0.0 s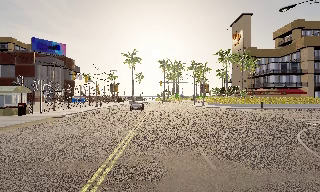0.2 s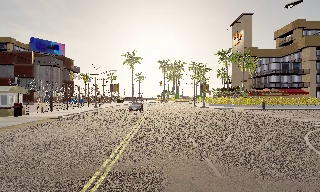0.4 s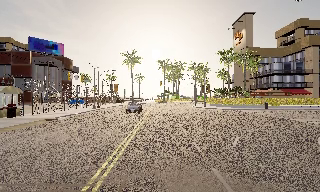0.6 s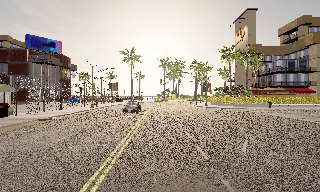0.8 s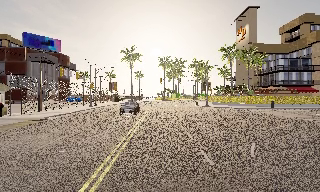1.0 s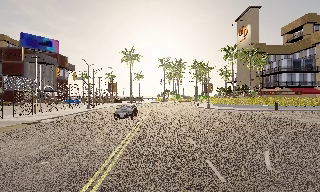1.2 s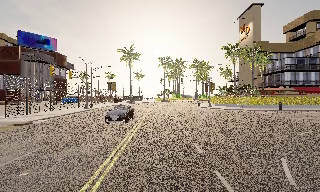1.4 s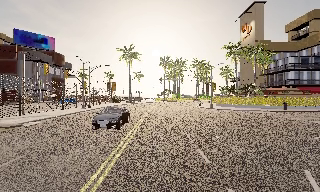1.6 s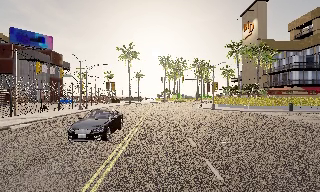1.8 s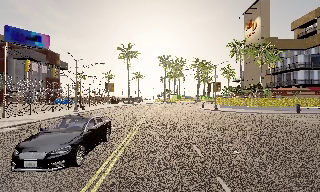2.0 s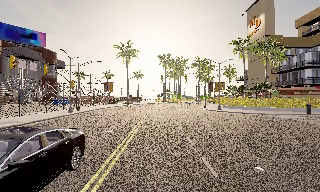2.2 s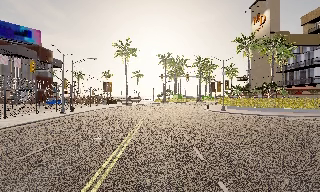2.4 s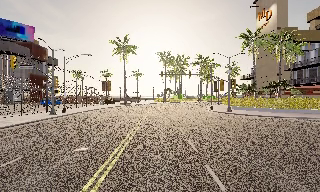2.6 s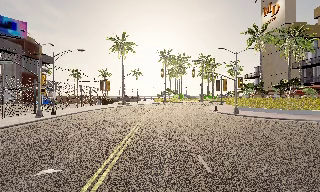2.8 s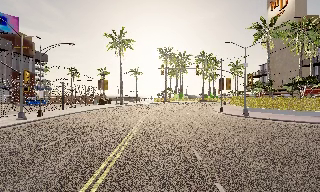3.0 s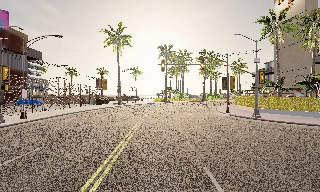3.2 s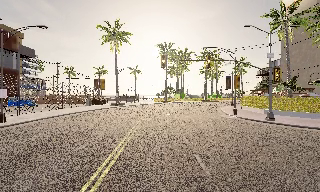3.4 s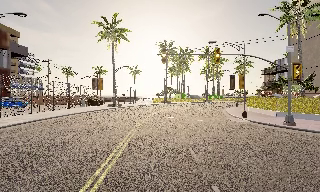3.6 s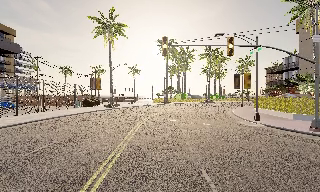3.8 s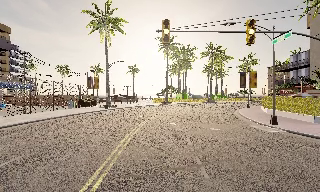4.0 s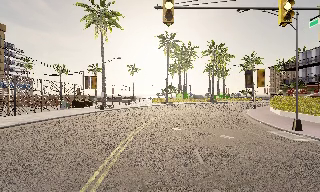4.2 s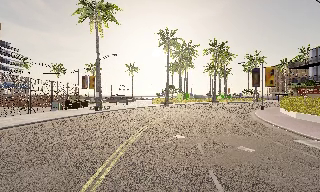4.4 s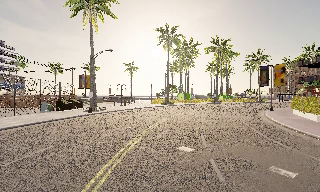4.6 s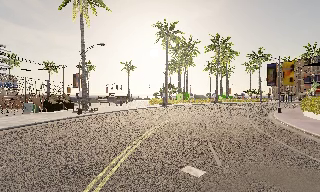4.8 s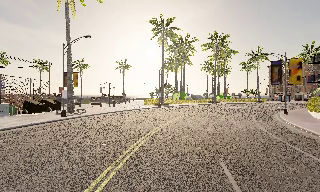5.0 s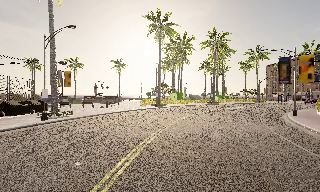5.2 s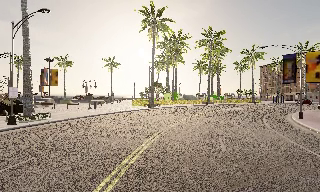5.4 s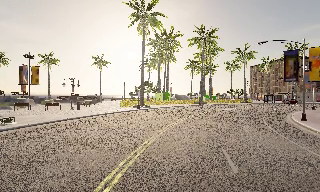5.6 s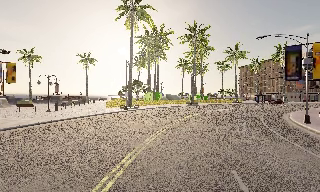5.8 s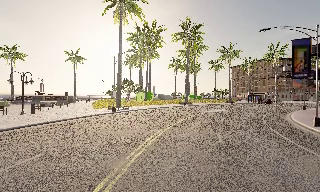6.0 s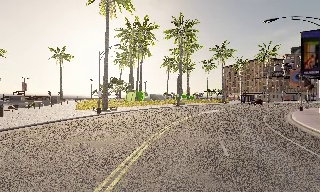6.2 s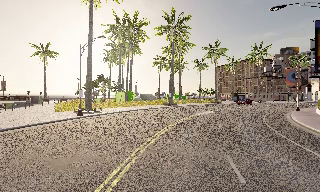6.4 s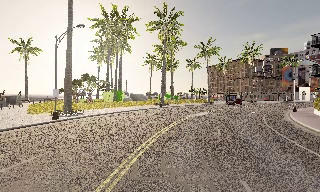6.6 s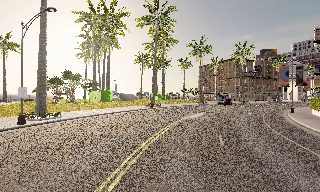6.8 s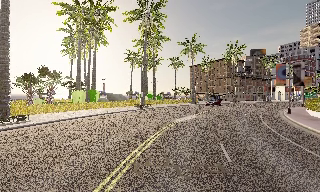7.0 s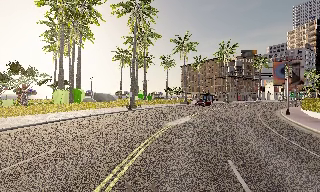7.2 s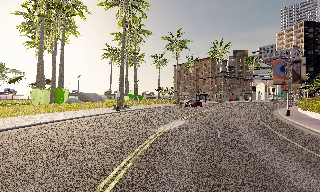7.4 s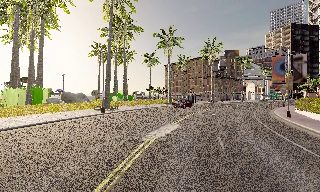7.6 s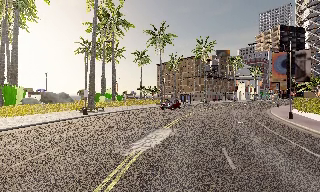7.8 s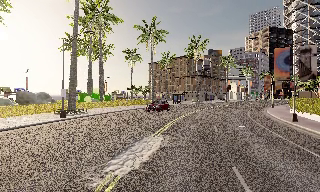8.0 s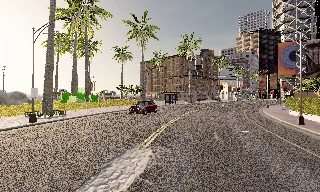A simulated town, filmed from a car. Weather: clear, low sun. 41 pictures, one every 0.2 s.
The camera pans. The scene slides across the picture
to the left.
The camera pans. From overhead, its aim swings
clockwise.
0.0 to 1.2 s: The camera travels forward, about 4.5 m, so what stands in front looms larger.
1.2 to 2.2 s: The camera travels forward, about 7 m, so what stands in front looms larger. It gains speed.
2.2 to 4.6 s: The camera travels forward, about 25 m, so what stands in front looms larger.
4.6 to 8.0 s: The camera swings to its right by about 45 degrees, and the scene slides to the left. It travels forward, about 35 m.
The film runs forward here.
